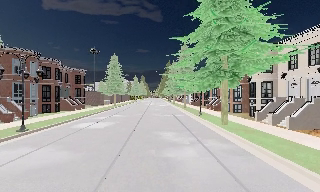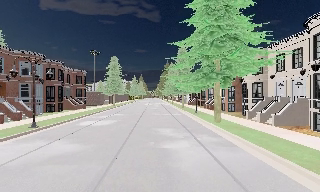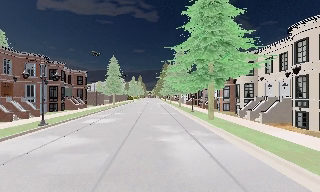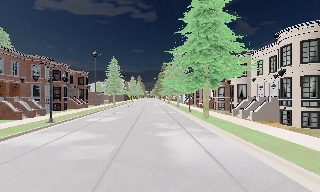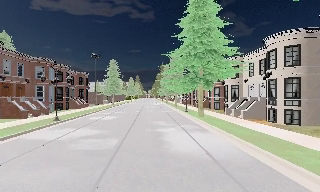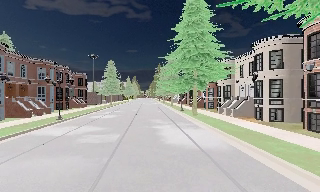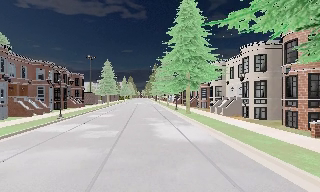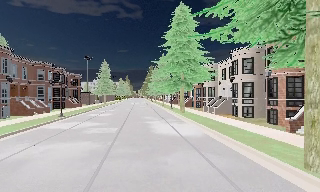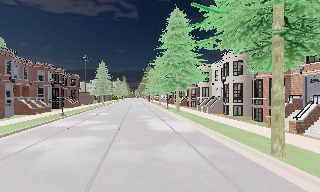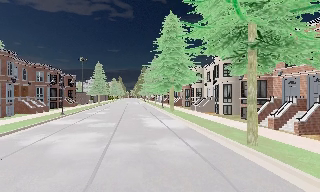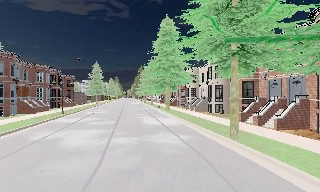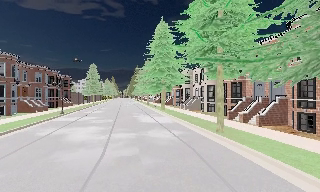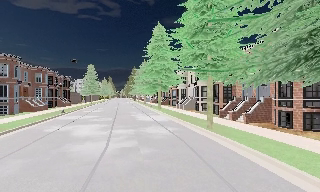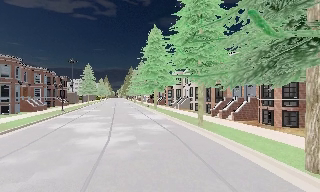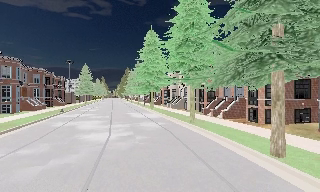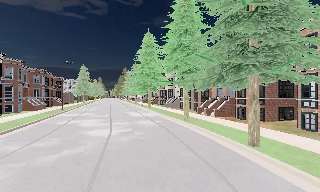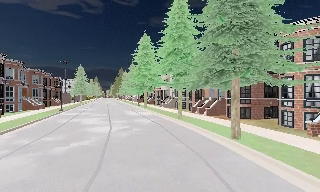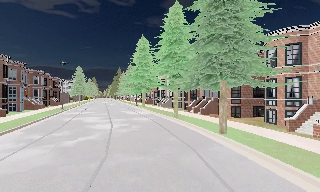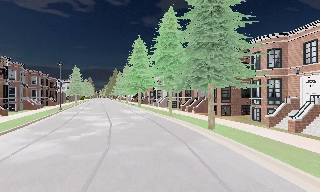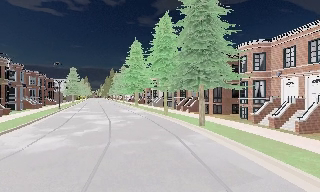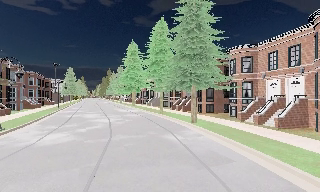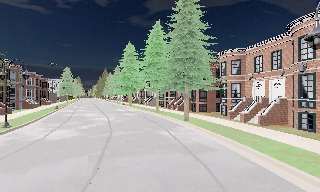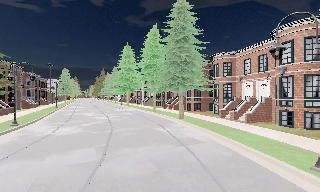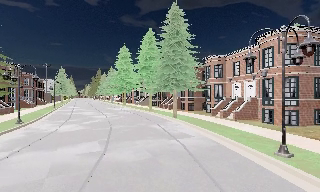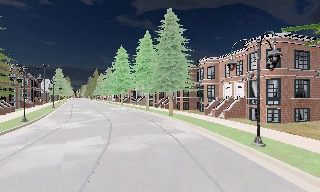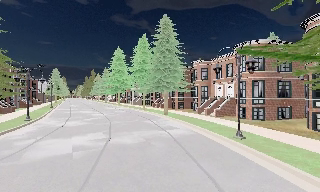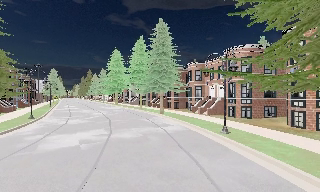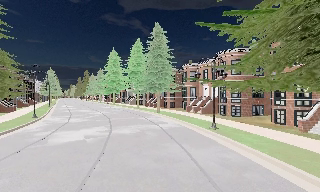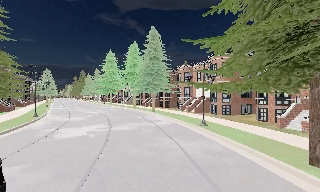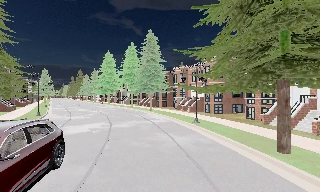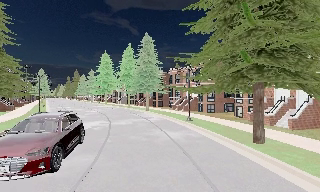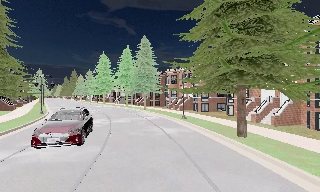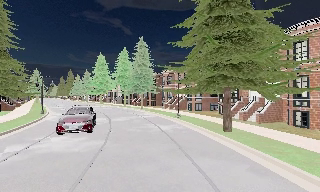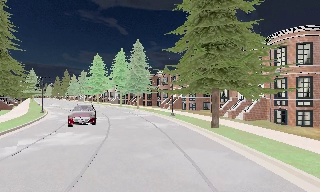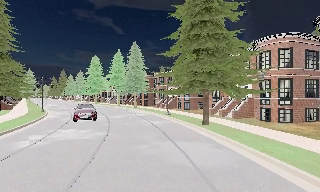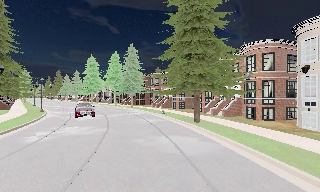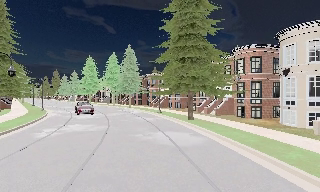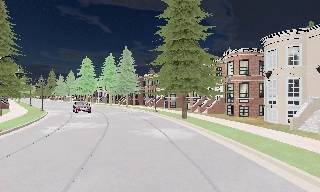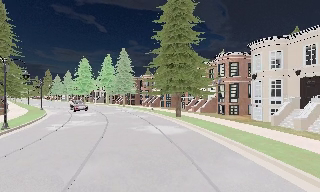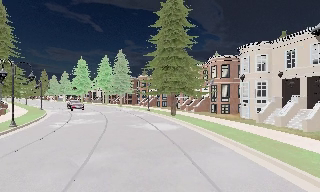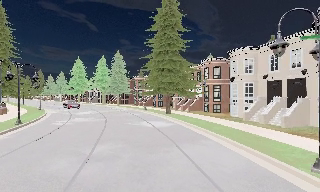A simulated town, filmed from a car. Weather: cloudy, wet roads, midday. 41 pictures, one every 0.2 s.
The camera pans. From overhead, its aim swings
clockwise.
The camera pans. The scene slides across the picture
to the left.
0.0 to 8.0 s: The camera pans to its right, which is clockwise from overhead, by about 45 degrees. It travels backward, about 45 m.
The film runs backward here.
